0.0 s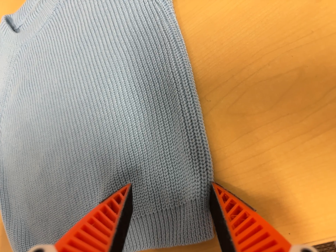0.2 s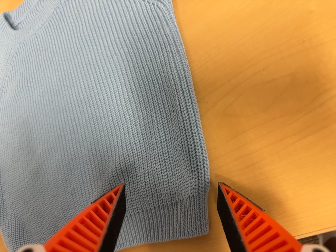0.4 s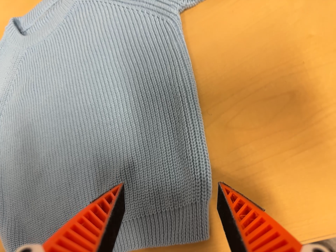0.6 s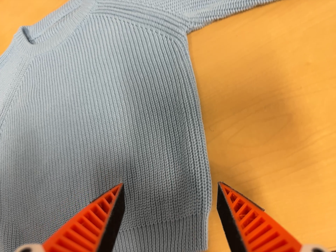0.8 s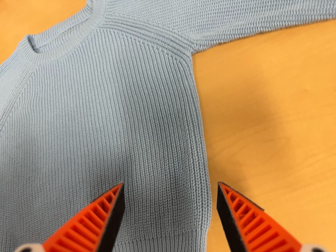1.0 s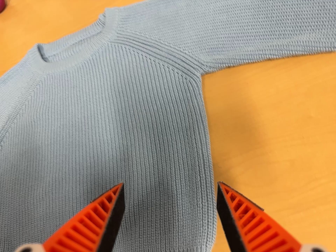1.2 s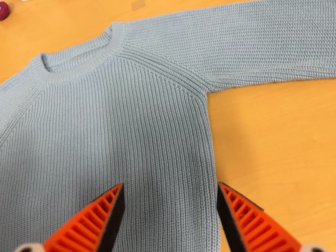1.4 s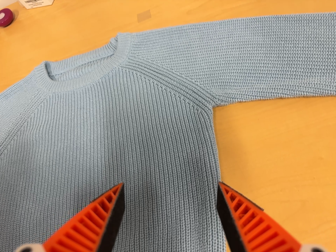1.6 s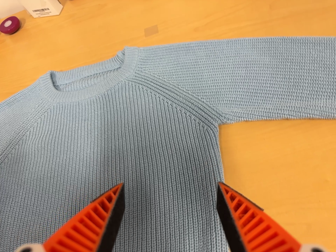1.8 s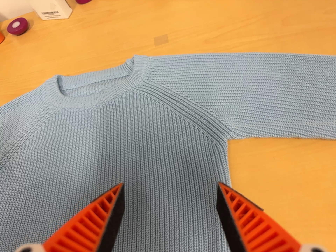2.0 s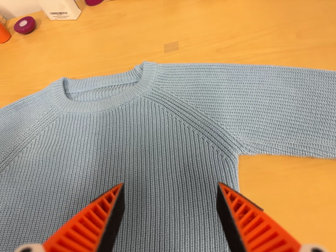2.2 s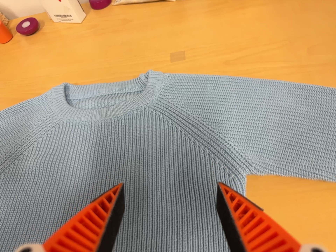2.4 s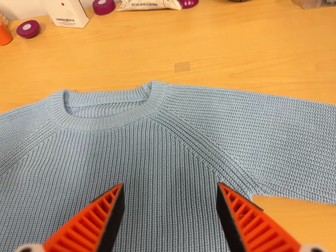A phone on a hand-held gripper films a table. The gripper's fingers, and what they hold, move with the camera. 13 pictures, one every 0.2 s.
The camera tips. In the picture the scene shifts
downward.
The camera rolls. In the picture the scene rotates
clockwise.
0.0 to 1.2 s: The camera pans to its right by about 10 degrees. It travels to its left and backward, about 10 cm. Its aim tips toward the top of its view by about 10 degrees, and the scene shifts downward. It rolls about its line of sight by about 15 degrees, and the scene rotates clockwise.
1.2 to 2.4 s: The camera travels to its left, toward the top of its view and forward, about 10 cm, so close, fixed things drift to the right. It rolls about its line of sight by about 15 degrees, and the scene rotates clockwise.
The film runs backward here.
